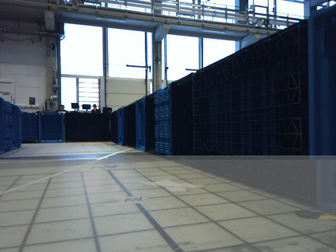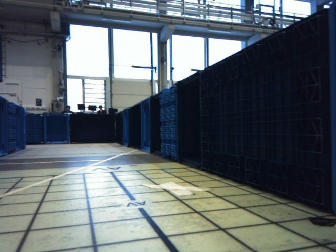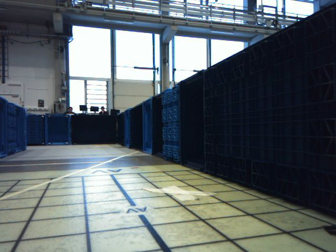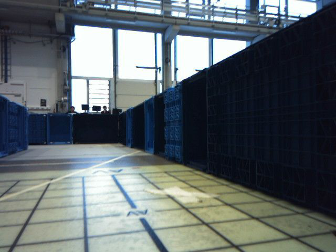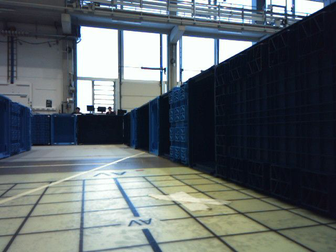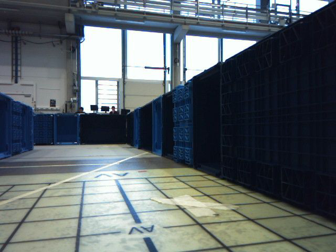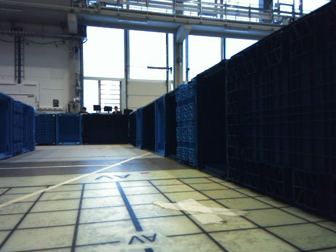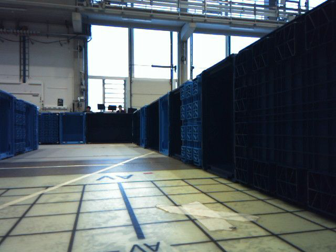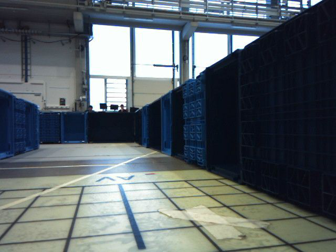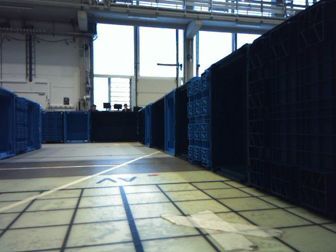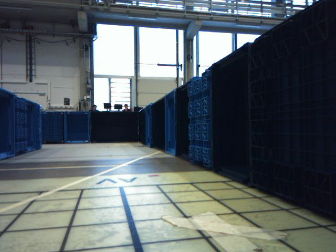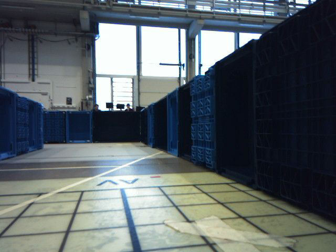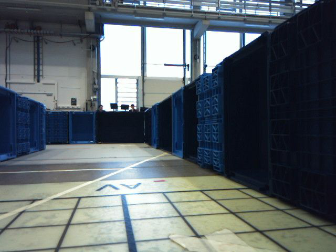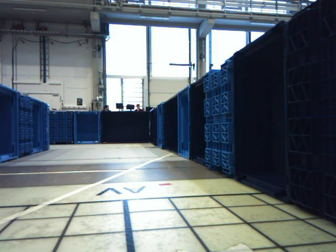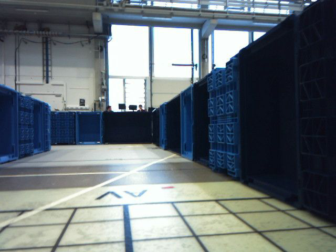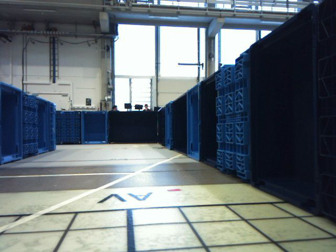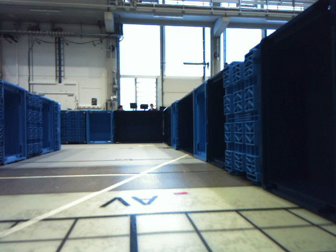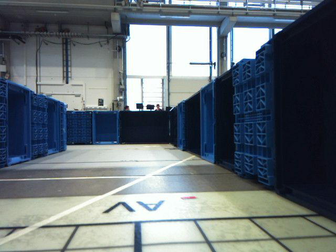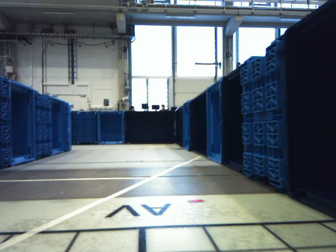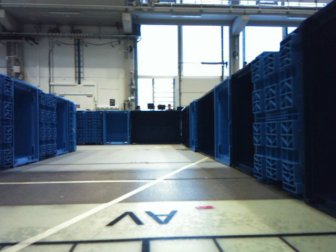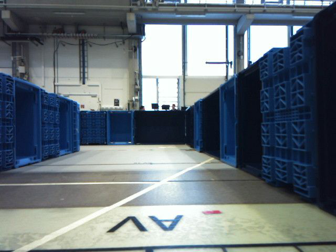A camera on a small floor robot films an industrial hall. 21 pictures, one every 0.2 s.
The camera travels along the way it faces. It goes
forward.
0.0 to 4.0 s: The camera swings to its left by about 15 degrees, and the scene slides to the right. It travels forward, about 0.8 m, so what stands in front looms larger.
The film runs forward here.
